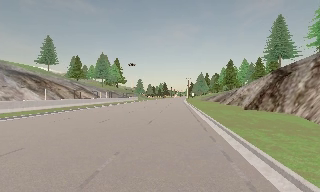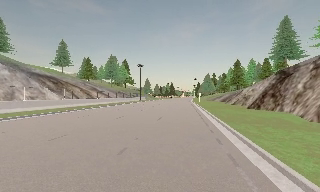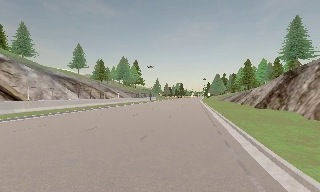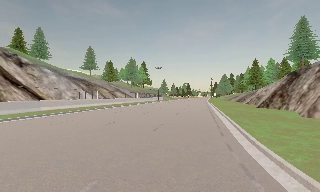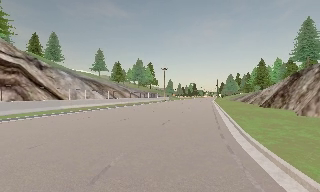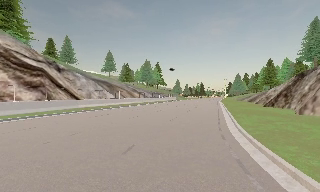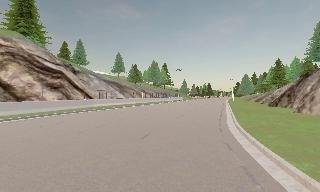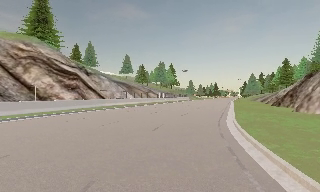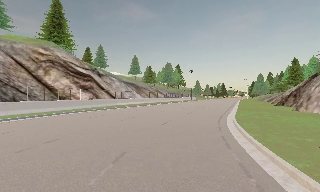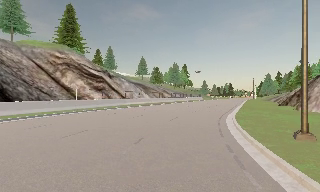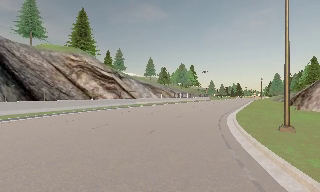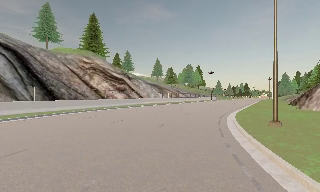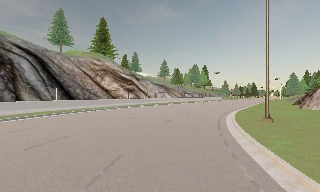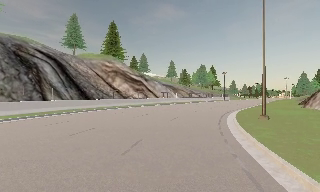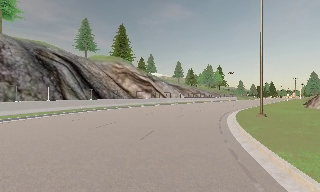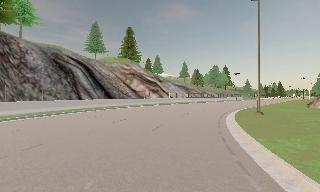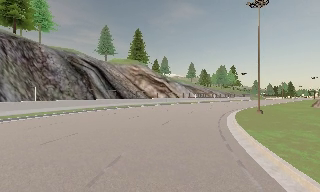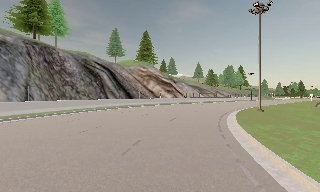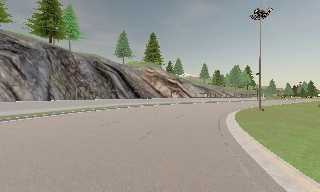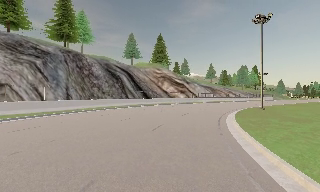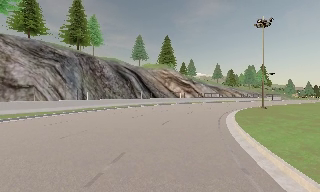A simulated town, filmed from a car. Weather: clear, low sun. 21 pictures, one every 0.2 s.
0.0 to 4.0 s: The scene slides to the right, as the camera pans about 50 degrees to its left. It travels backward, about 35 m.
The film runs backward here.
